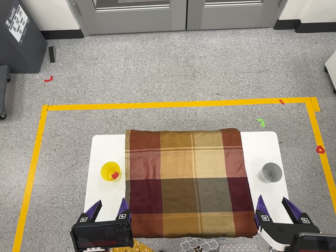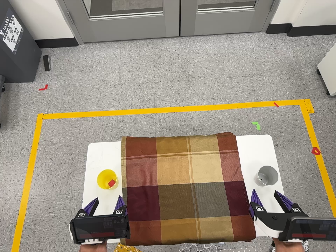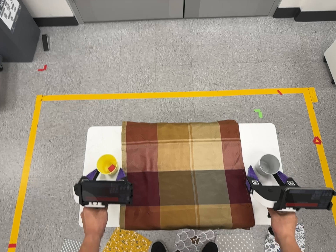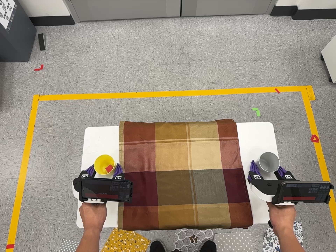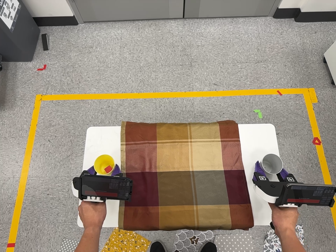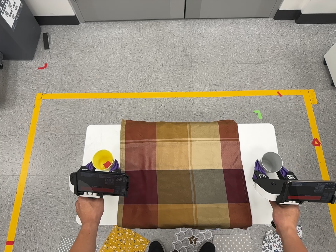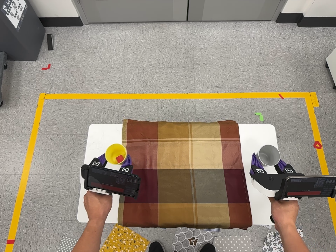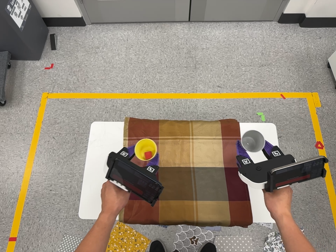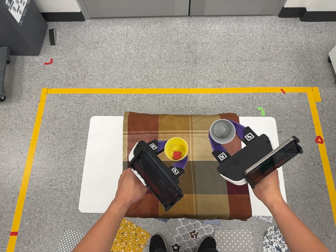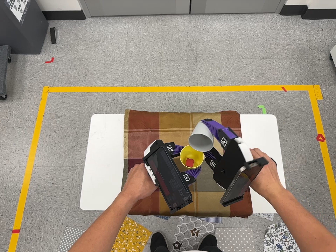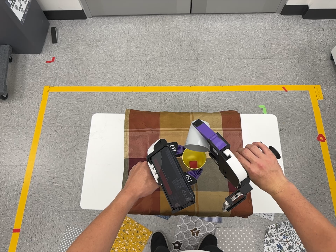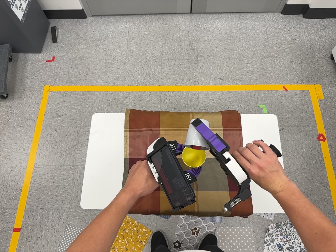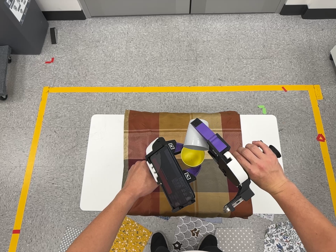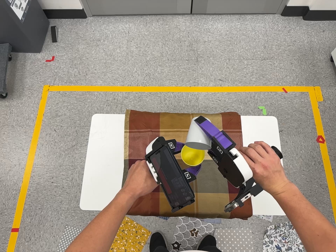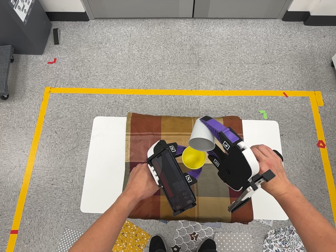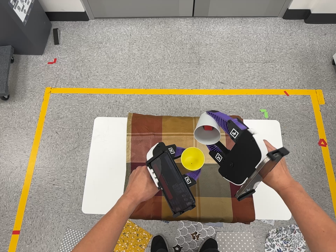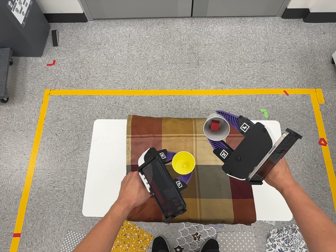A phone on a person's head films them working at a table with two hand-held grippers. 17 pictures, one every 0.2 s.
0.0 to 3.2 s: The camera shifts only a little, or ends up much as it began.
The film runs backward here.
